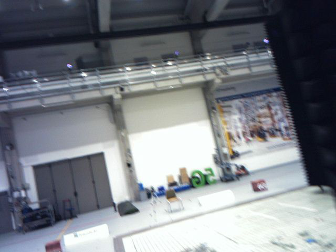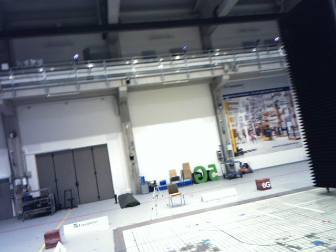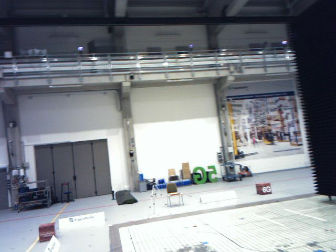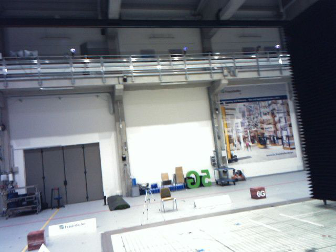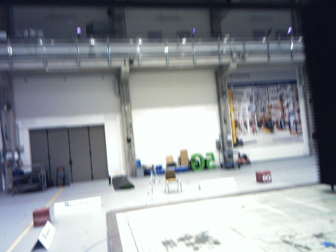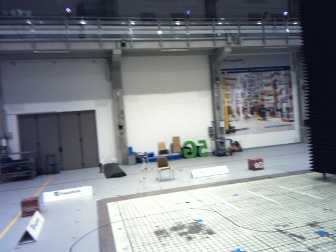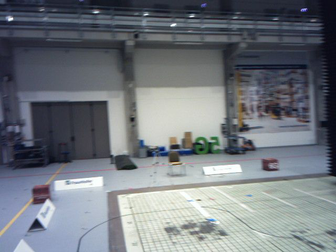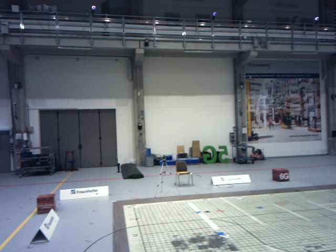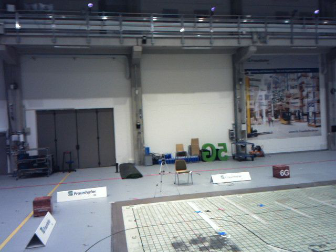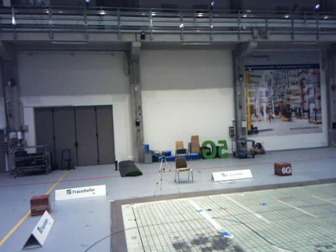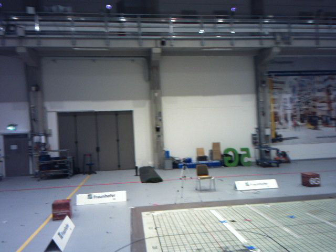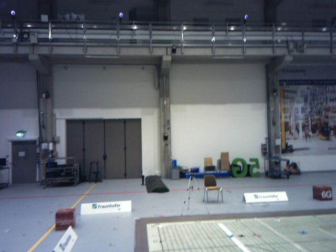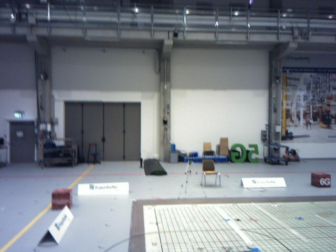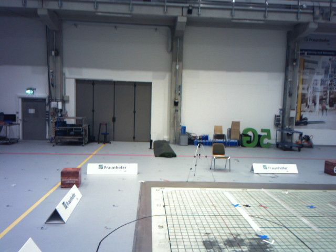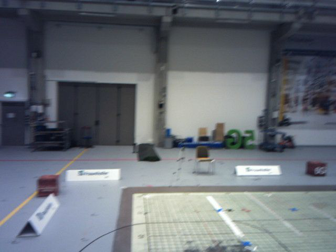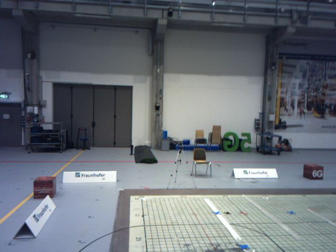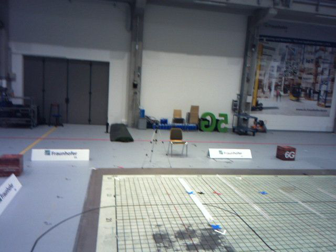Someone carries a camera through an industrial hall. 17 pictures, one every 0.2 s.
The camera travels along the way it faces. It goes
forward.
0.0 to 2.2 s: The camera travels forward, about 2 m, so what stands in front looms larger. It leans over to its left by about 10 degrees, and the scene rotates clockwise.
2.2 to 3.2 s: The camera travels forward, about 0.8 m, so what stands in front looms larger. Its aim tips downward by about 10 degrees, and the scene shifts upward.
The film runs forward here.
